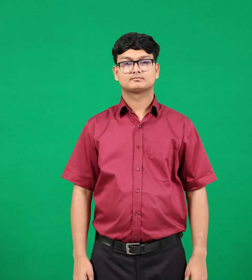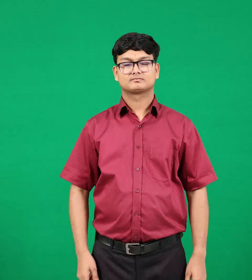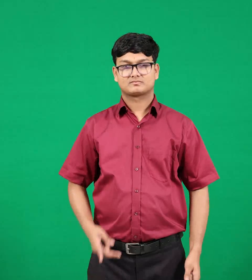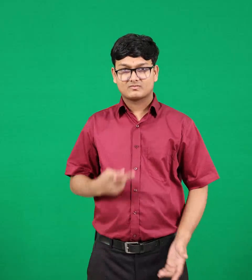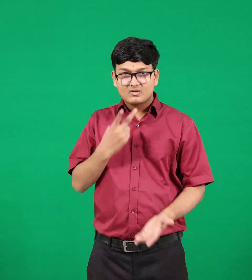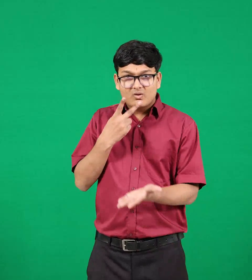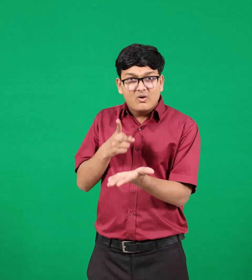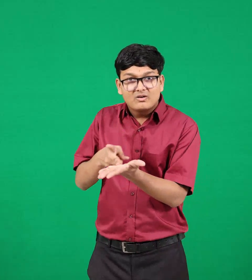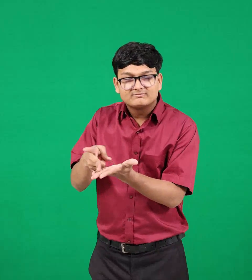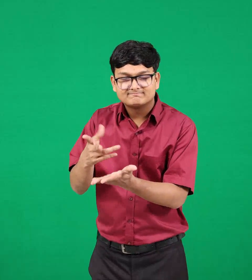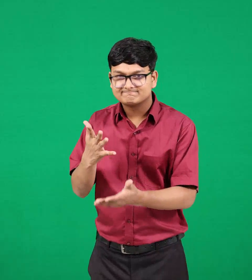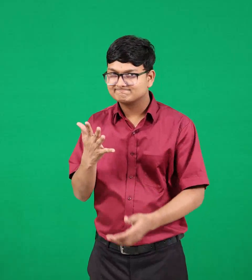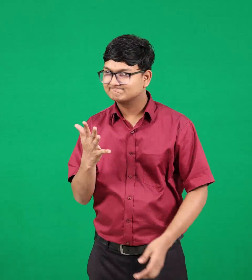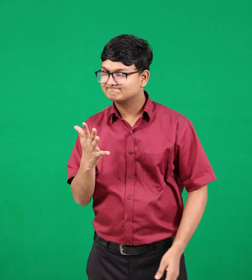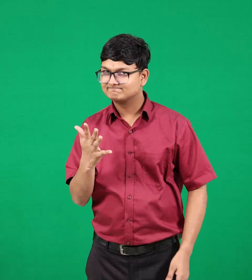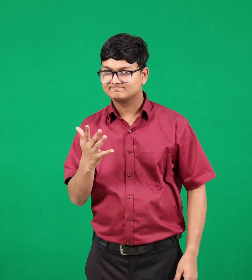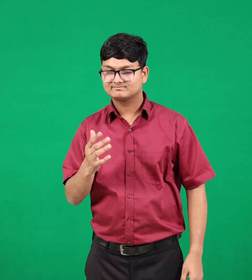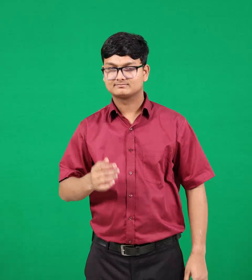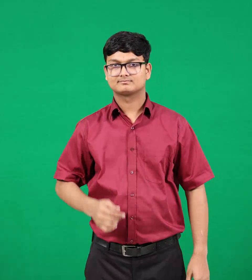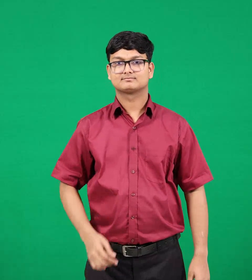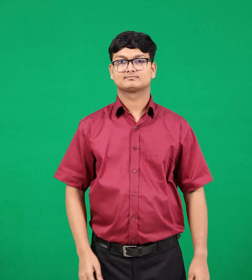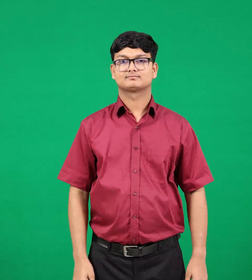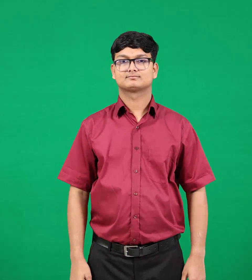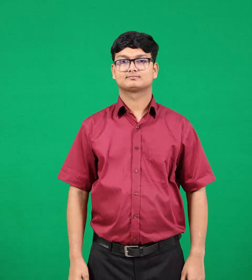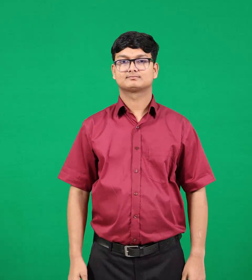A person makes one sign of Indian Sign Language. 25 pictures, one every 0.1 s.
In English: dishonest
